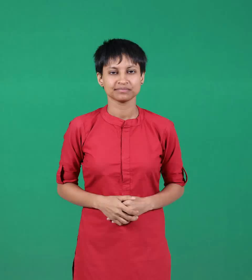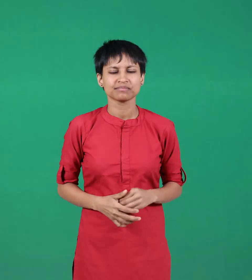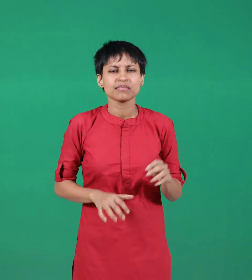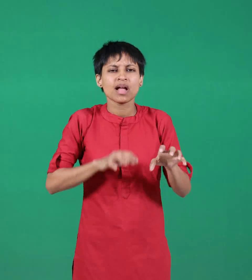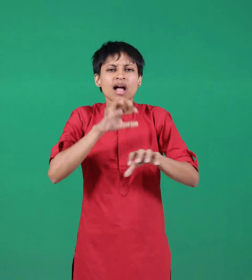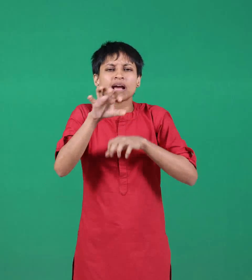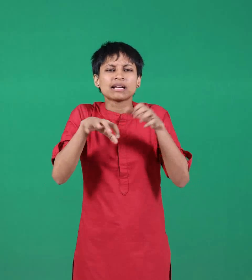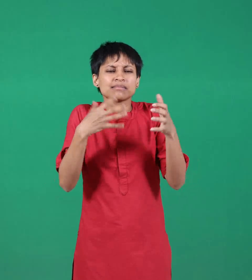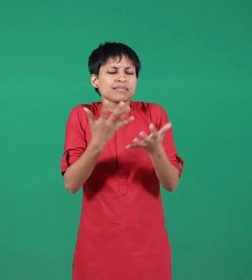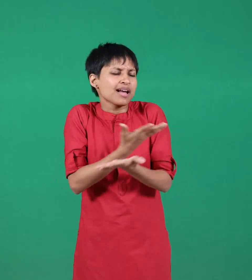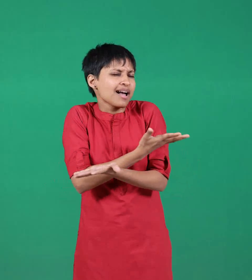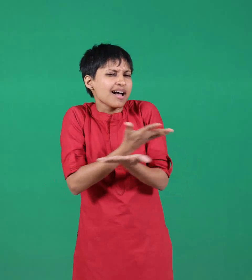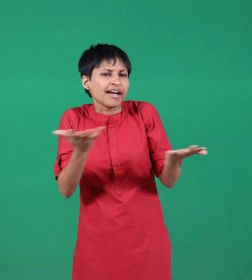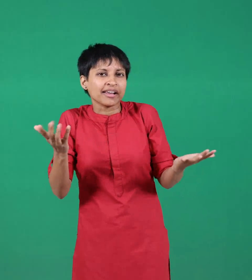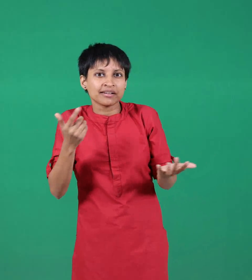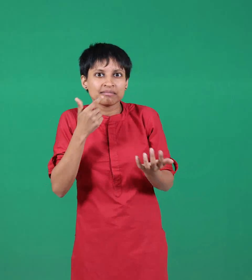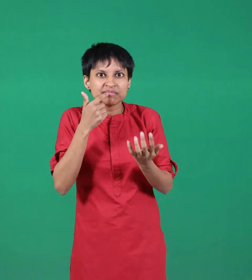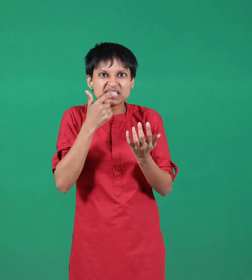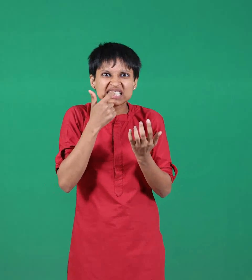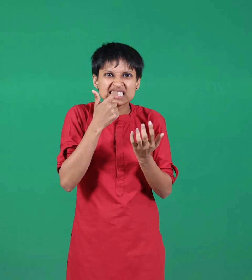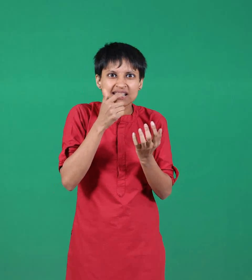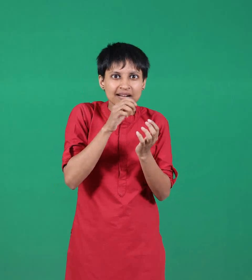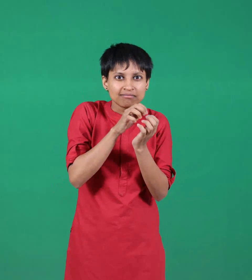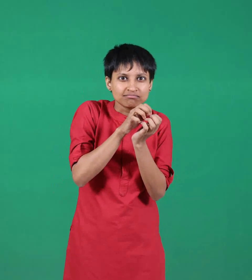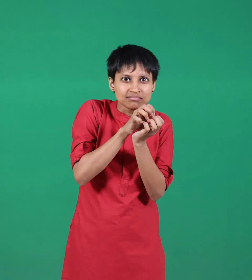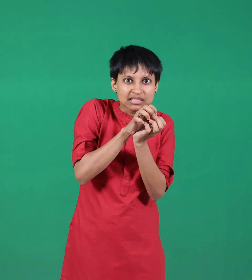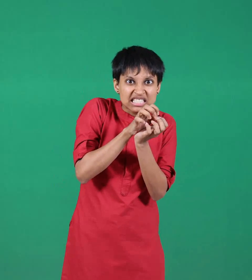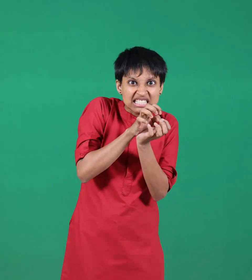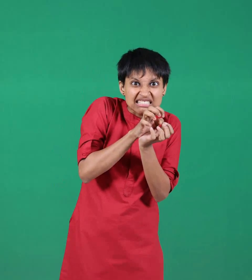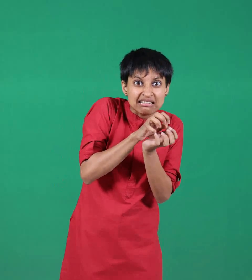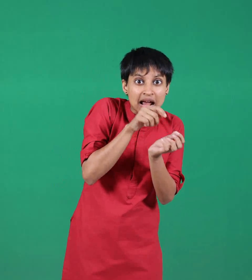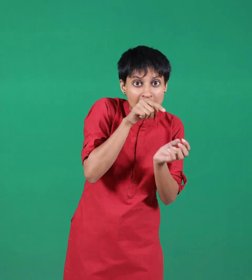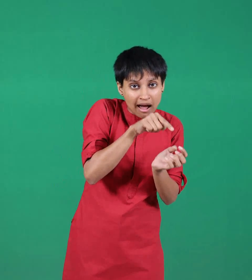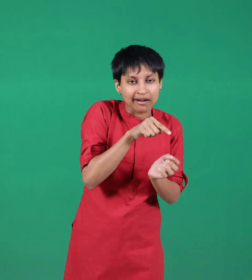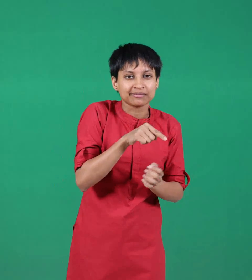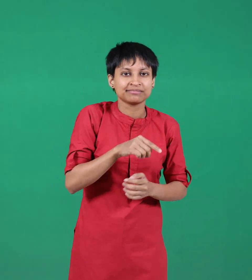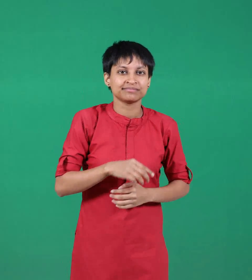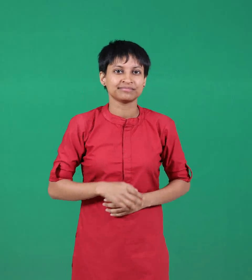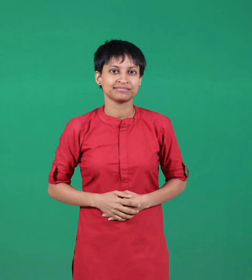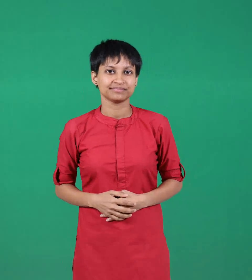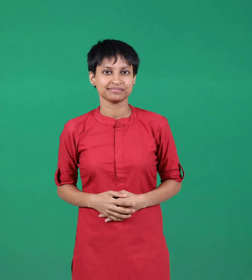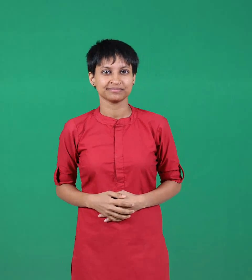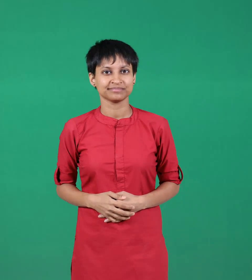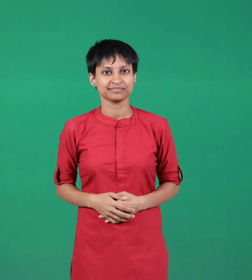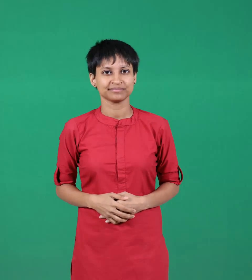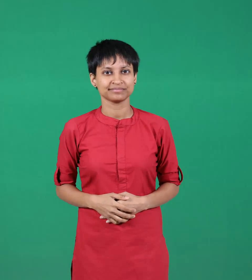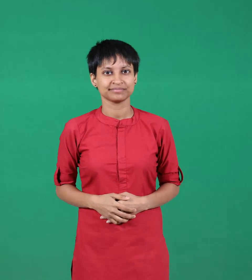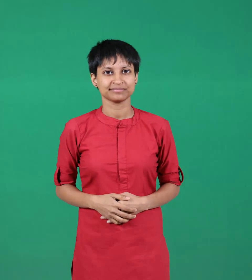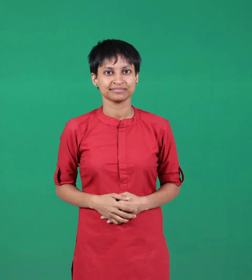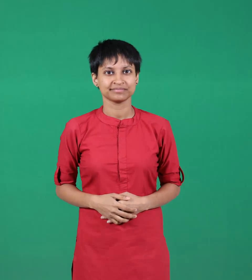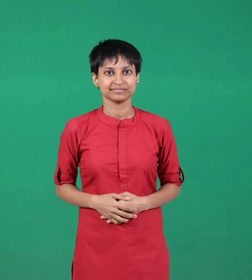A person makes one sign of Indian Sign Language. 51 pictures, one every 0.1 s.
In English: growl
